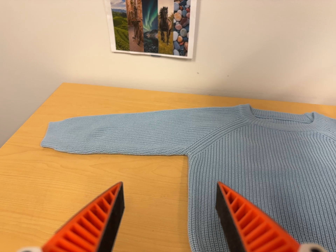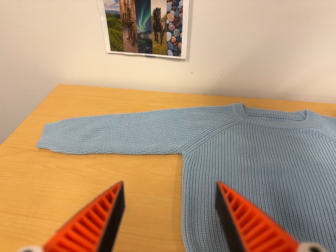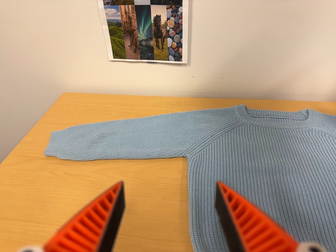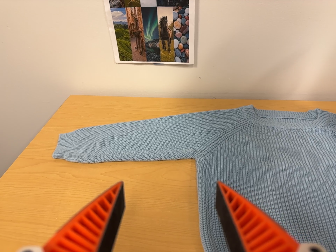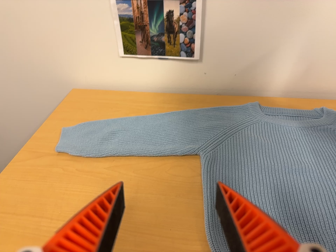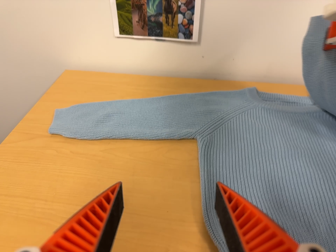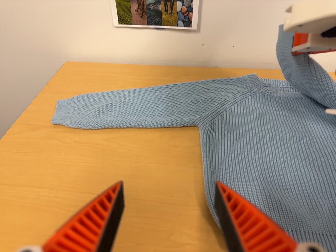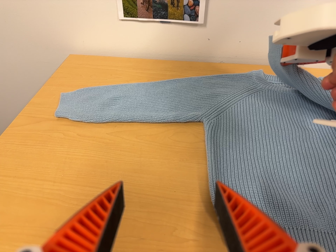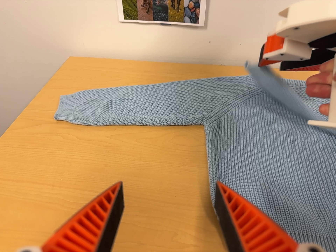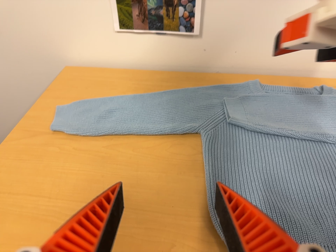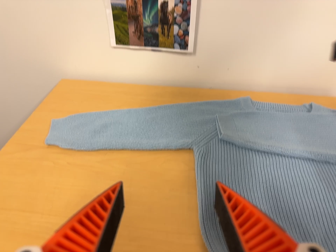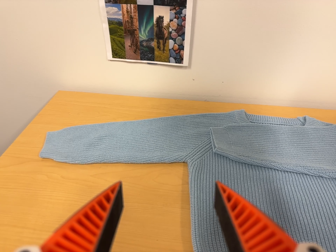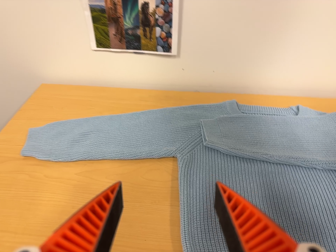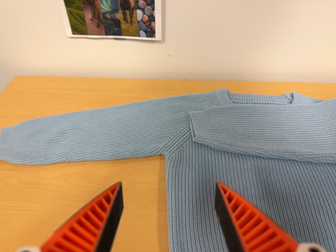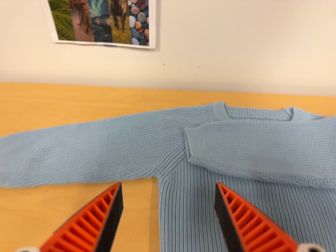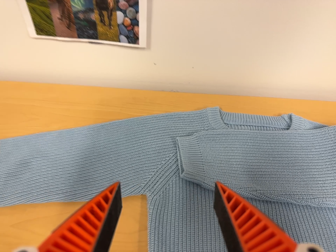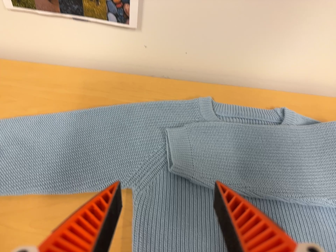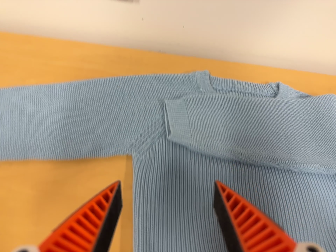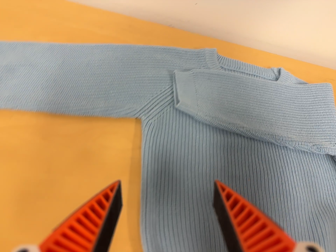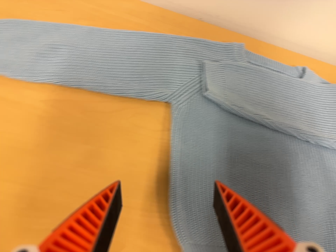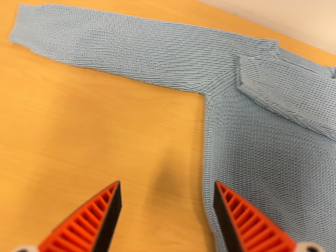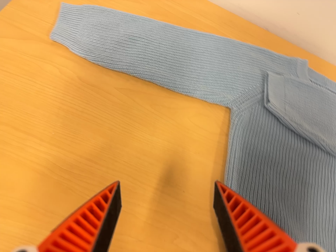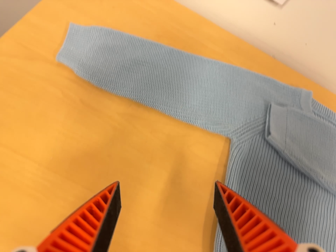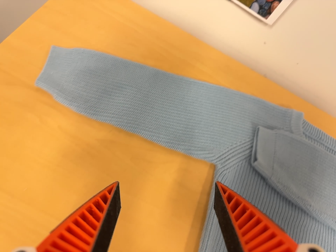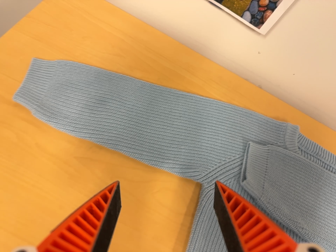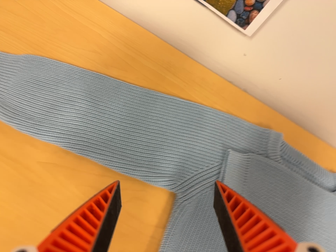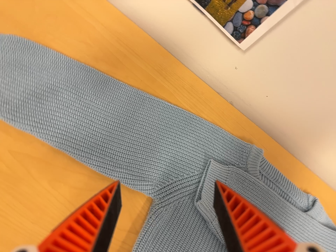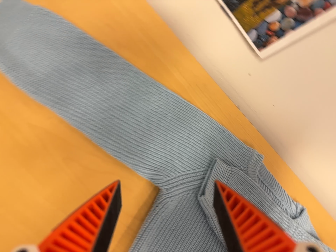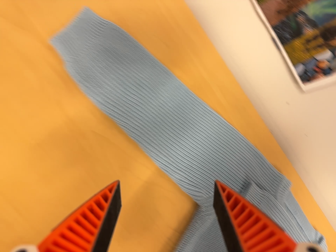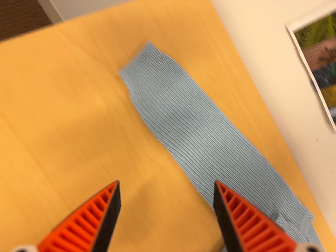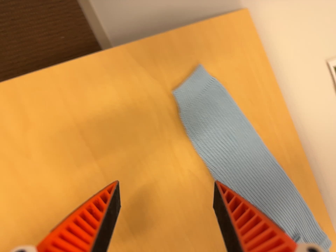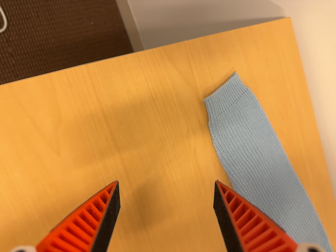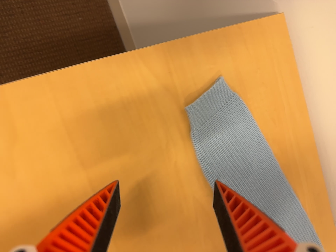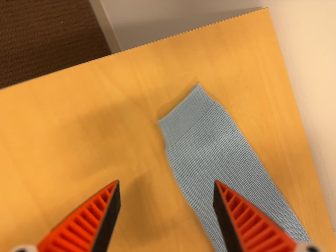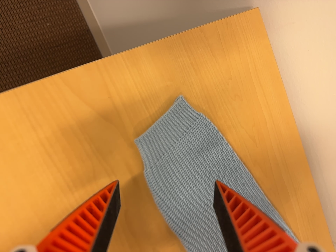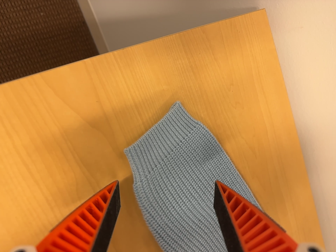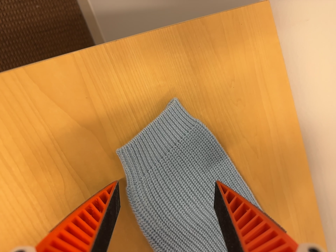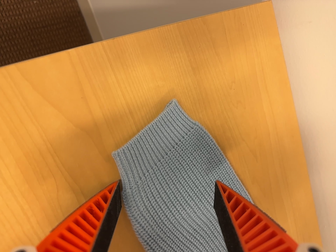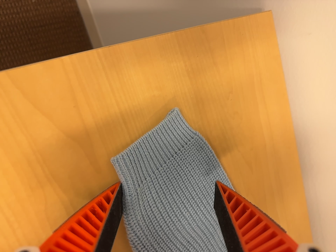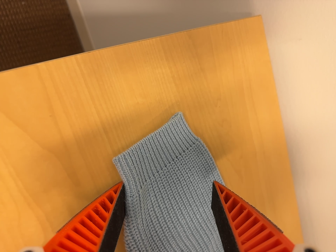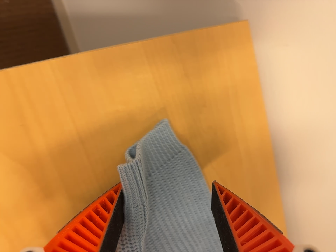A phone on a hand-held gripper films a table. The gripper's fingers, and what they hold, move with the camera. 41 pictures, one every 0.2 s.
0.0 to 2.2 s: The camera shifts only a little, or ends up much as it began.
2.2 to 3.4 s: The camera pans to its right by about 10 degrees. It travels forward and toward the top of its view, about 18 cm, so what stands in front looms larger. Its aim tips toward the bottom of its view by about 20 degrees.
3.4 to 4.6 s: The camera travels to its left and backward, about 10 cm, so close, fixed things drift to the right. It rolls about its line of sight by about 25 degrees, and the scene rotates clockwise.
4.6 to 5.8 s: The camera travels to its left and toward the top of its view, about 16 cm. It rolls about its line of sight by about 30 degrees, and the scene rotates clockwise.
5.8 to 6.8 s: The camera travels toward the top of its view and forward, about 14 cm, so close, fixed things drift downward. It rolls about its line of sight by about 10 degrees, and the scene rotates clockwise.
6.8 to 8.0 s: The camera travels forward and toward the top of its view, about 8 cm, so what stands in front looms larger.
The film runs forward here.
